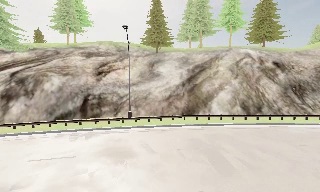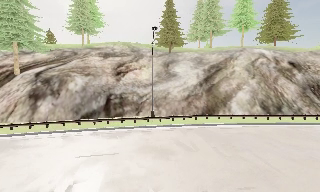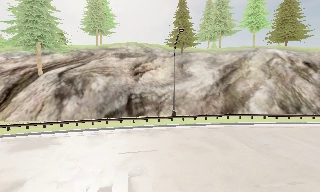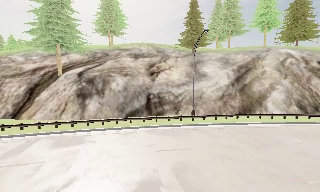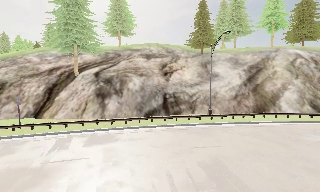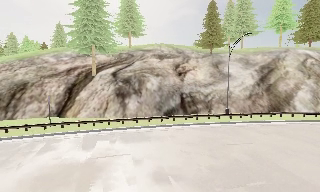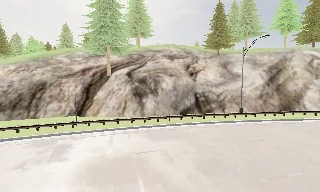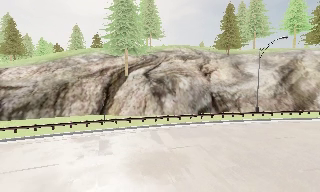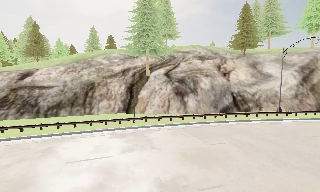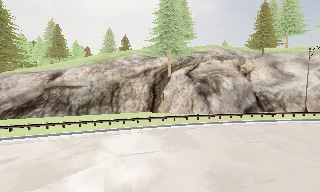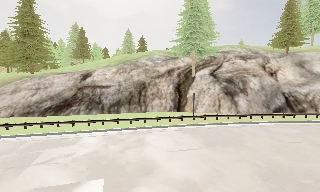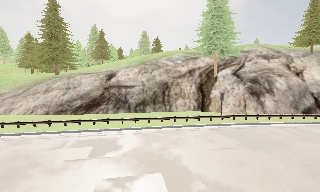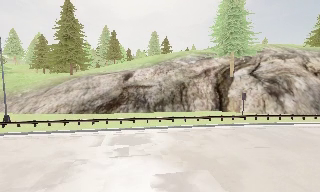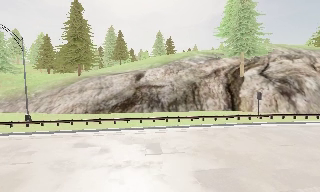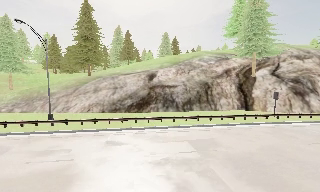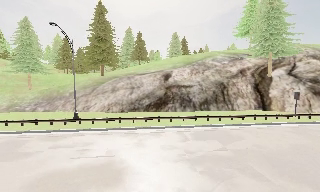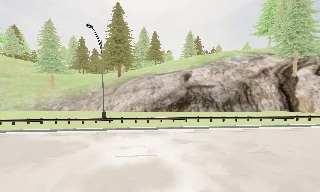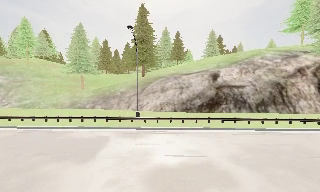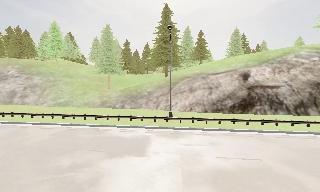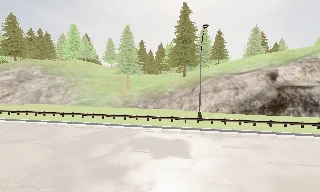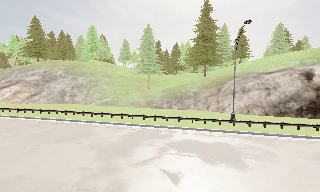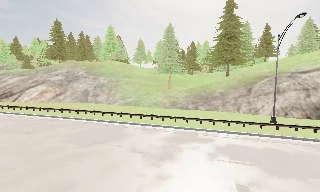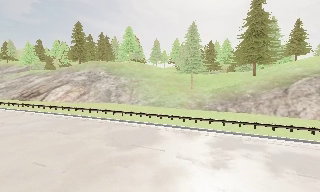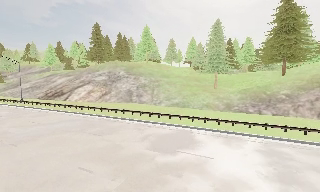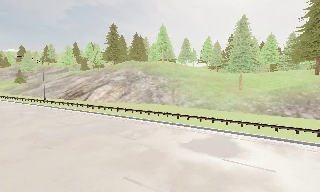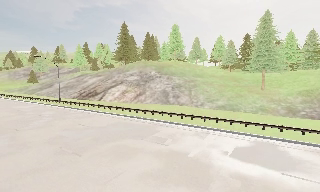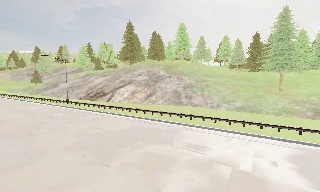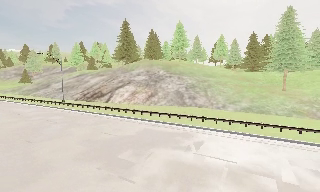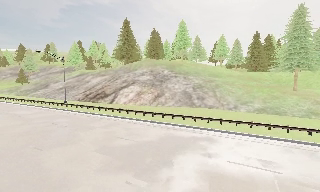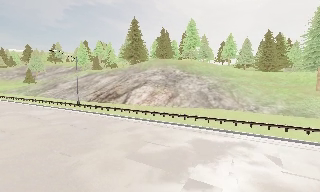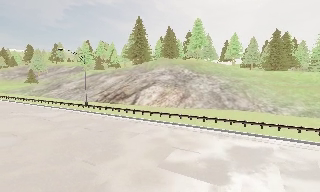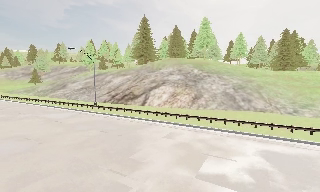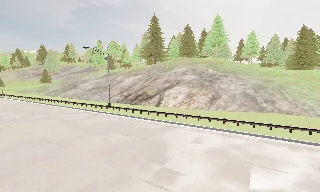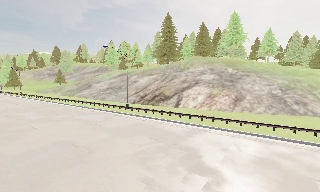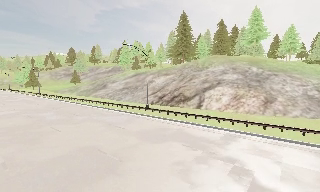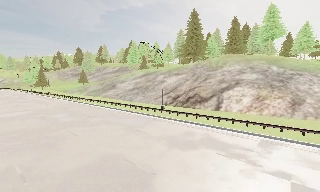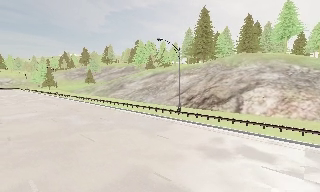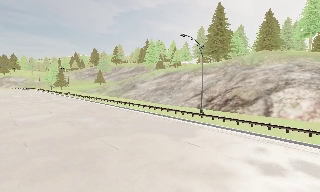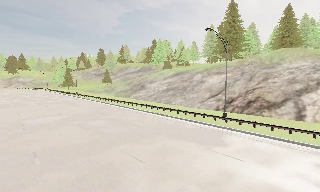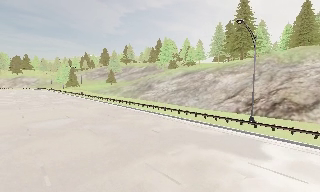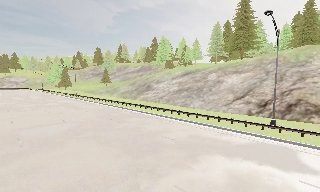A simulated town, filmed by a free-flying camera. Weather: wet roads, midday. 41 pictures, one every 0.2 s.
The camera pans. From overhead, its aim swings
counterclockwise.
The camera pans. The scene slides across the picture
to the right.
0.0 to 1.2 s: The camera travels to its left, about 12 m, so close, fixed things drift to the right.
1.2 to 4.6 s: The camera swings to its left by about 50 degrees, and the scene slides to the right. It travels to its left, about 30 m, so close, fixed things drift to the right.
4.6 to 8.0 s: The scene slides to the right, as the camera pans about 20 degrees to its left. It travels to its left and forward, about 30 m, so close, fixed things drift to the right.
The film runs forward here.
